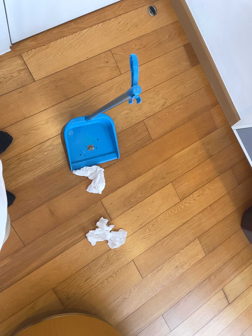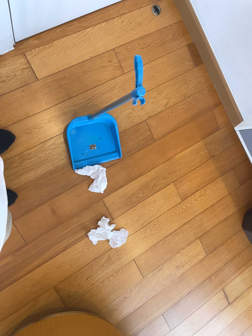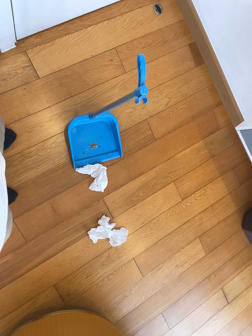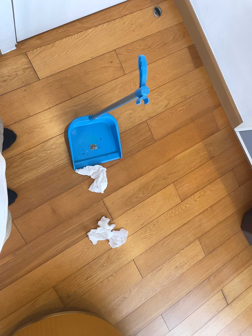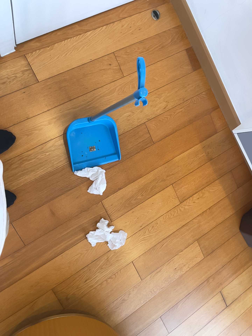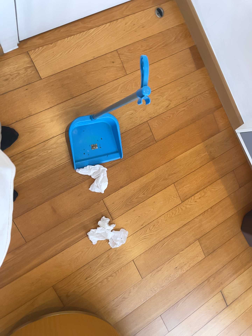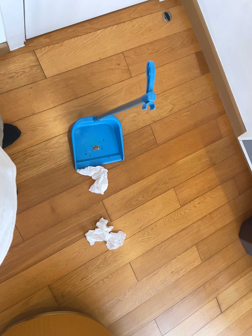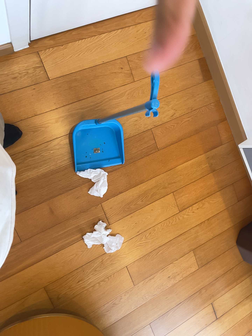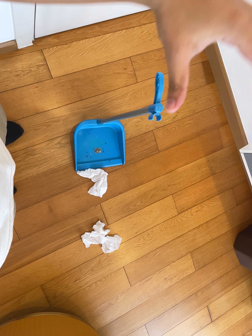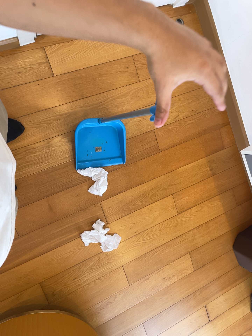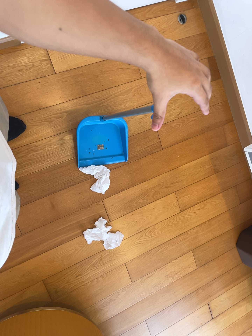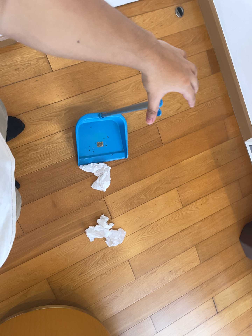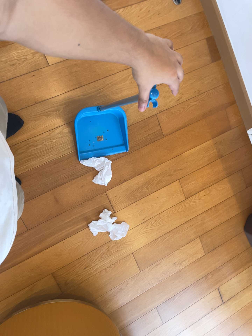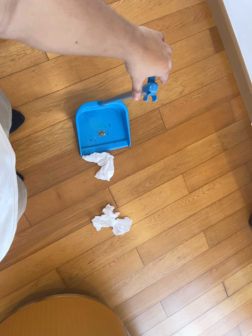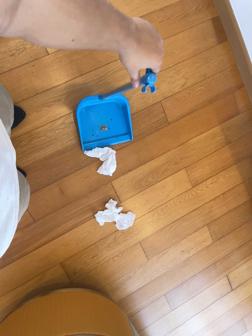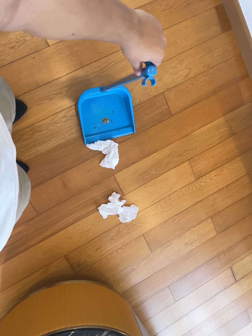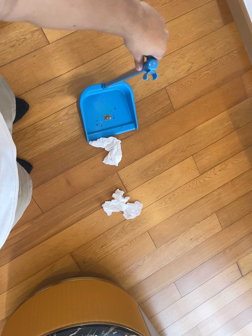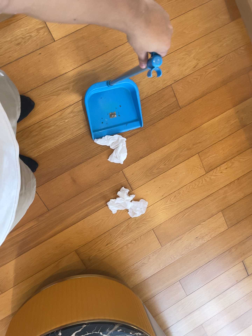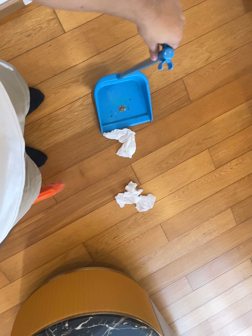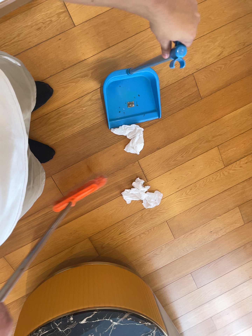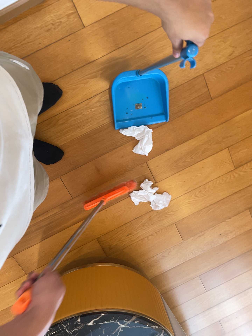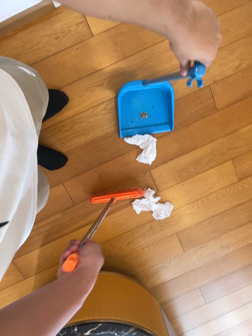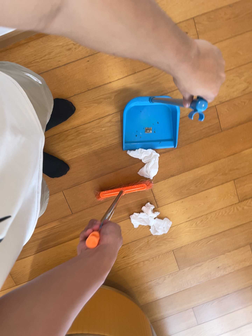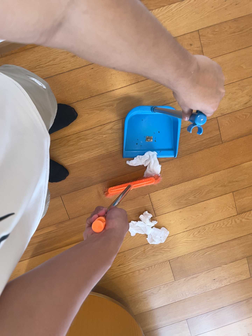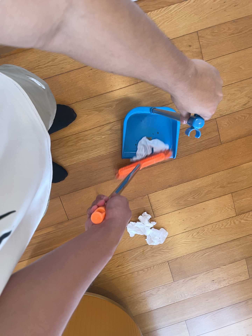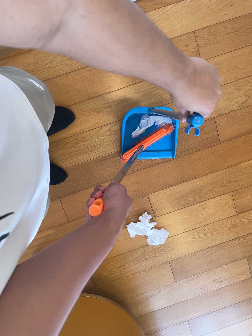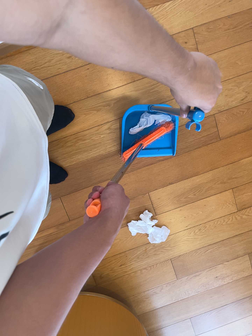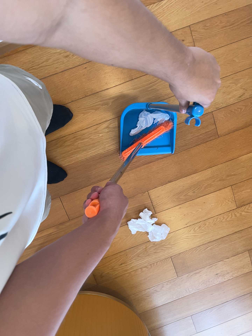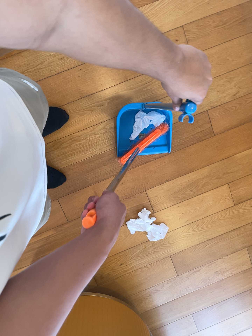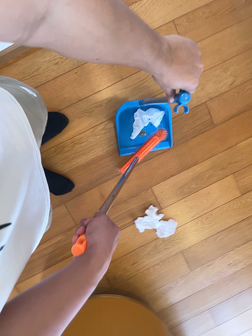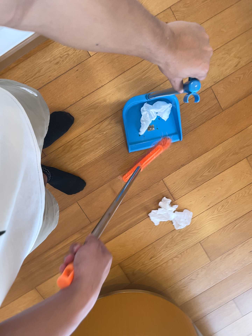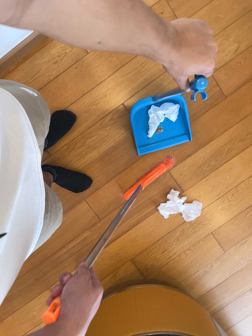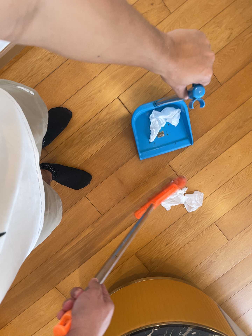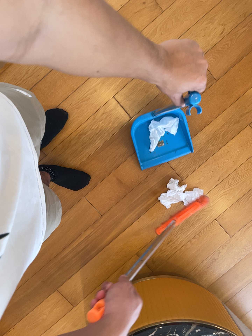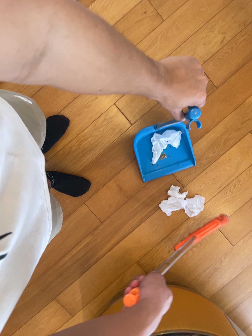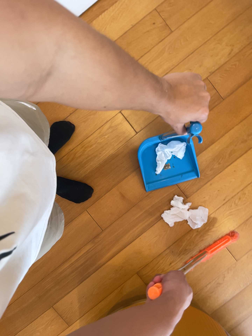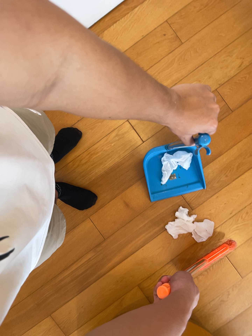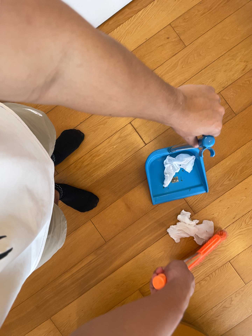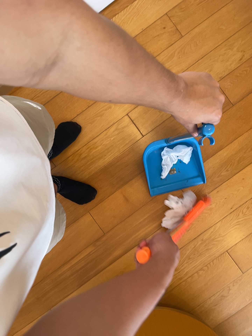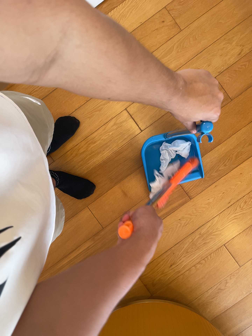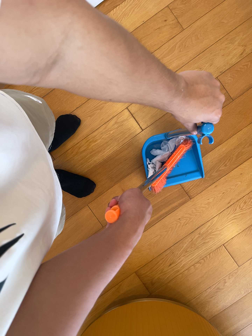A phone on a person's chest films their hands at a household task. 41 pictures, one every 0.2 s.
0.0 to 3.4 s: The camera travels forward and toward the top of its view, about 8 cm, so what stands in front looms larger. Its aim tips toward the bottom of its view by about 10 degrees.
3.4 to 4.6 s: The camera travels toward the top of its view, about 7 cm, so close, fixed things drift downward. It rolls about its line of sight by about 10 degrees, and the scene rotates clockwise.
4.6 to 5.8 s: The camera rolls about its line of sight by about 10 degrees, and the scene rotates counterclockwise.
5.8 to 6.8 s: The camera travels toward the bottom of its view and to its right, about 16 cm, so close, fixed things drift upward. It rolls about its line of sight by about 15 degrees, and the scene rotates counterclockwise.
6.8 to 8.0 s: The camera shifts only a little, or ends up much as it began.
The film runs forward here.
